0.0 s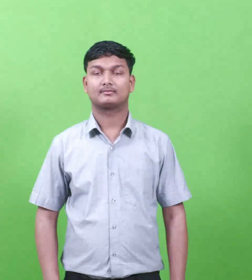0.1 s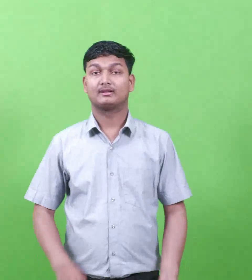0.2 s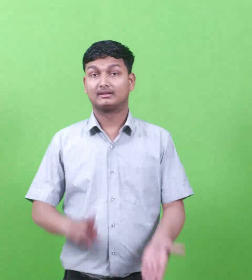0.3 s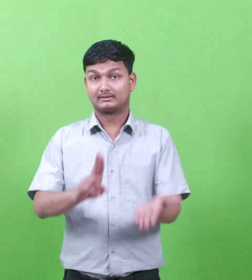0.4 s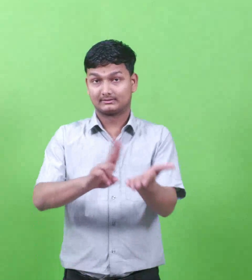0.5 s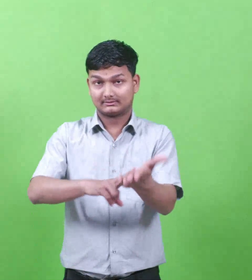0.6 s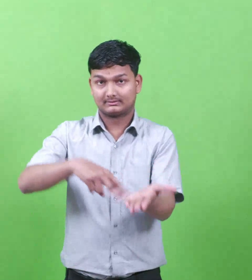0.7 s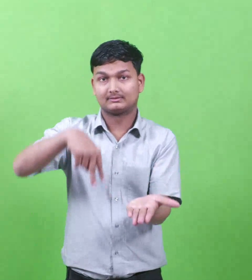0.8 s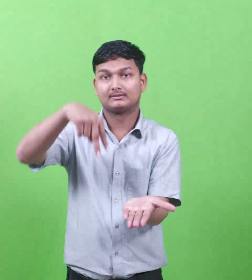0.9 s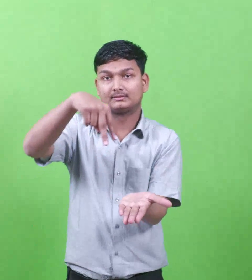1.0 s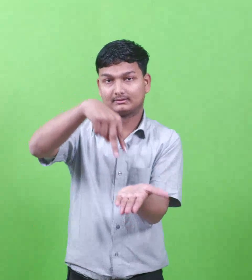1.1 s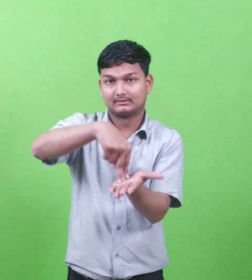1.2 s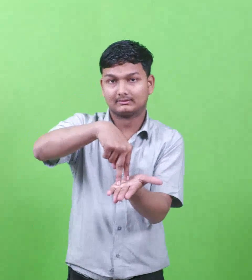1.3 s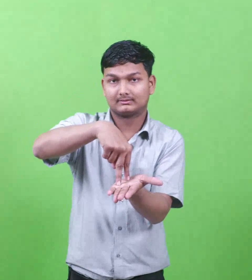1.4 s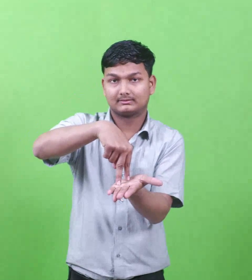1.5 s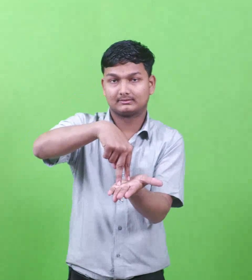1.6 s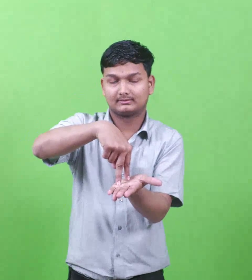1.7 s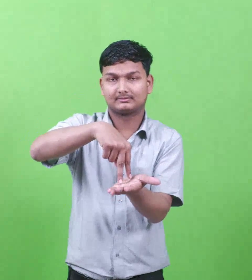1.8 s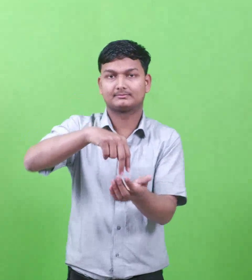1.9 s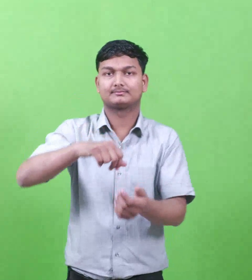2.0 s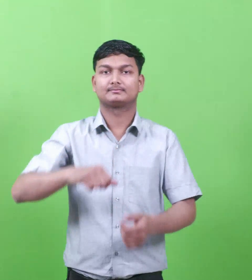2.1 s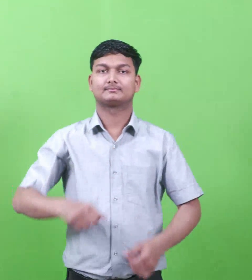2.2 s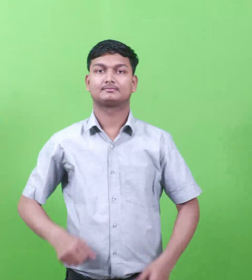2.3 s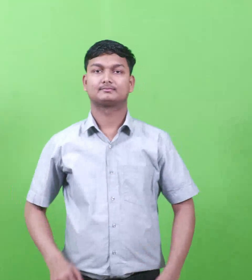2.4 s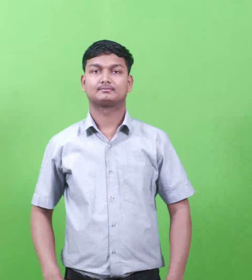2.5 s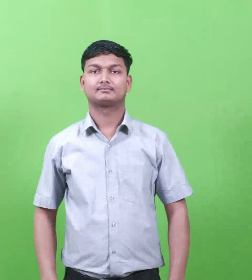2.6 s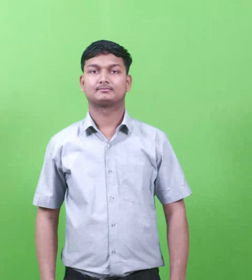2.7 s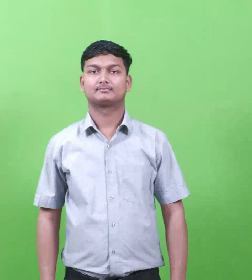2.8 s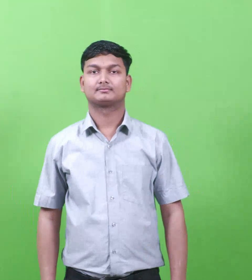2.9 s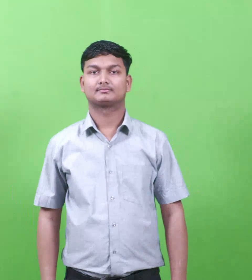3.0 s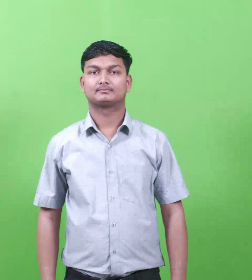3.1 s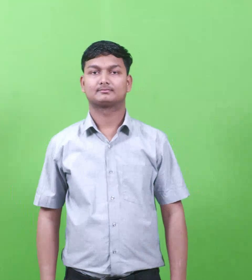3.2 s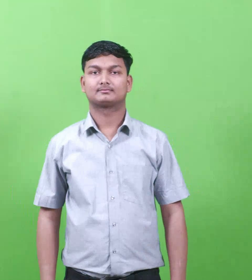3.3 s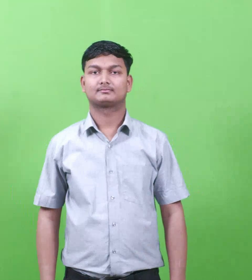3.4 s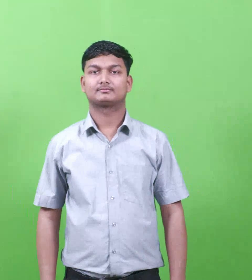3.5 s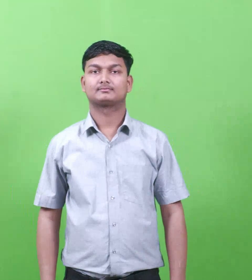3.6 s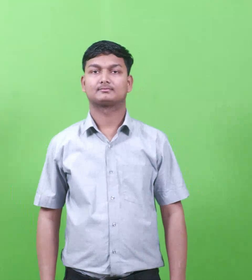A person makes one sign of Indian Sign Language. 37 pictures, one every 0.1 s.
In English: nineveh
